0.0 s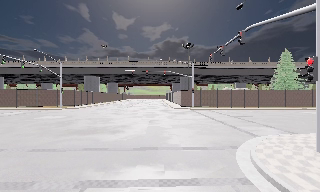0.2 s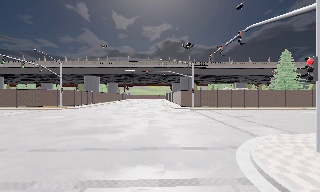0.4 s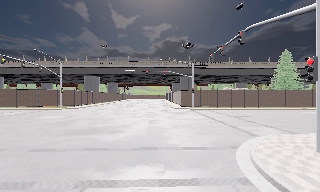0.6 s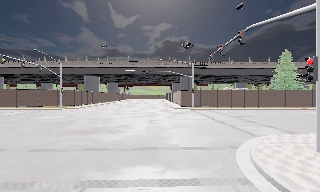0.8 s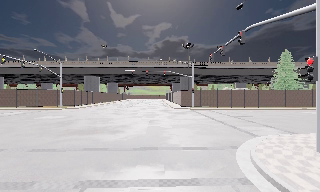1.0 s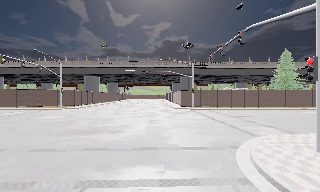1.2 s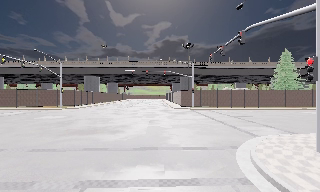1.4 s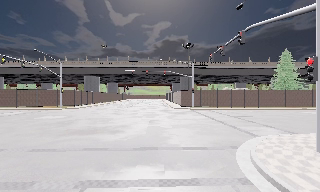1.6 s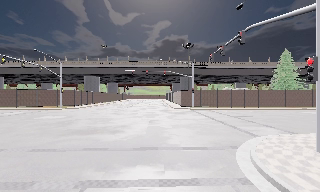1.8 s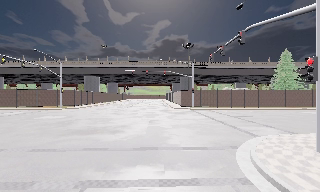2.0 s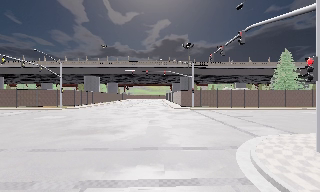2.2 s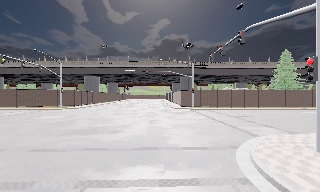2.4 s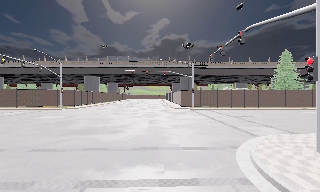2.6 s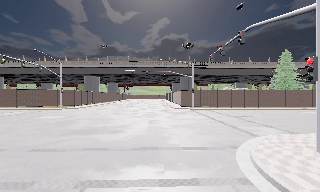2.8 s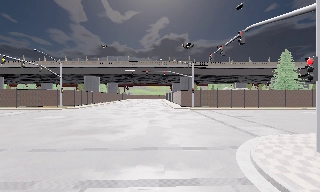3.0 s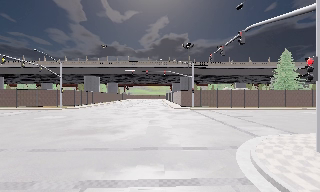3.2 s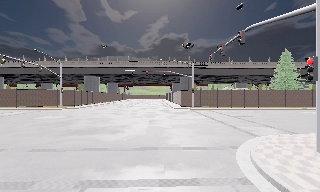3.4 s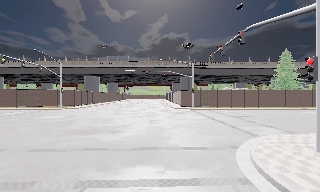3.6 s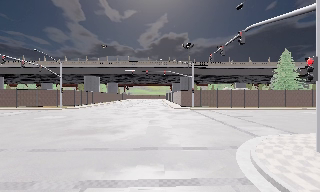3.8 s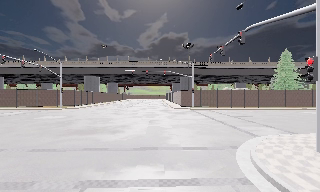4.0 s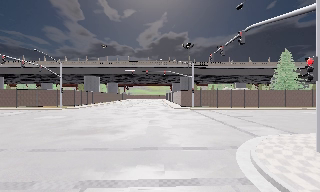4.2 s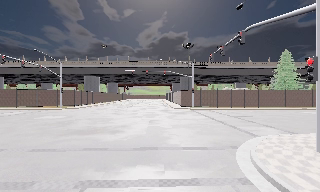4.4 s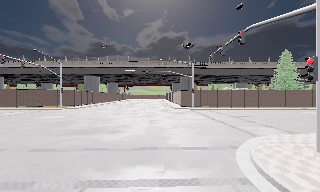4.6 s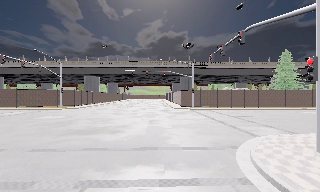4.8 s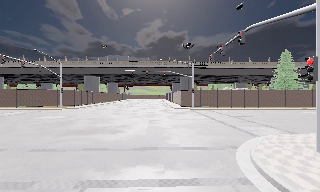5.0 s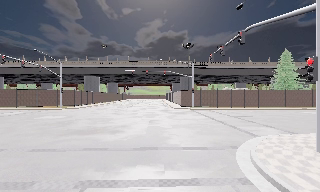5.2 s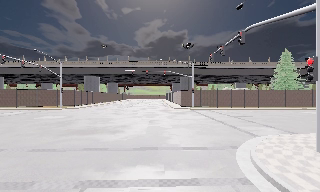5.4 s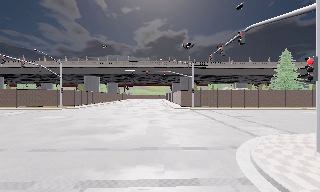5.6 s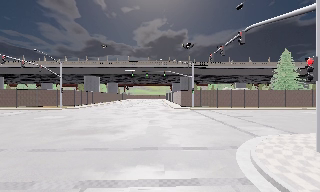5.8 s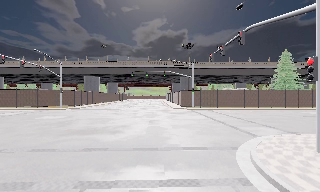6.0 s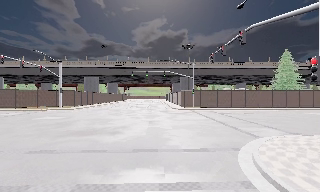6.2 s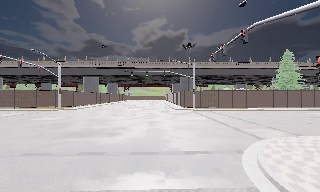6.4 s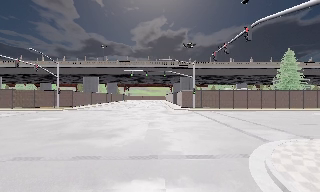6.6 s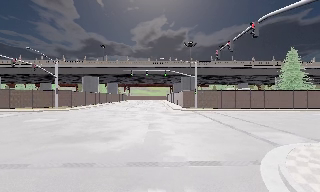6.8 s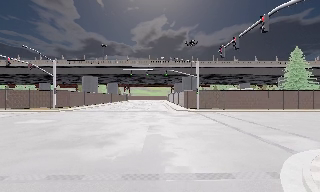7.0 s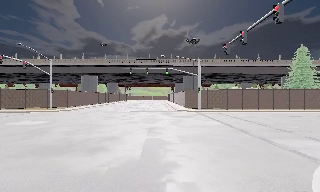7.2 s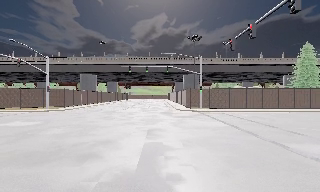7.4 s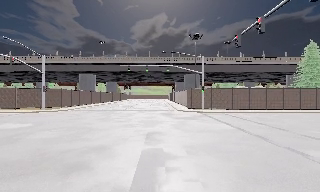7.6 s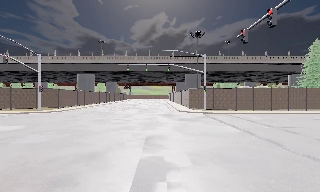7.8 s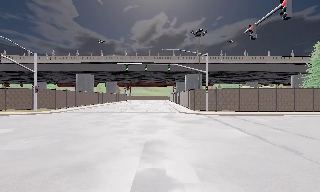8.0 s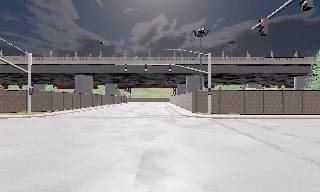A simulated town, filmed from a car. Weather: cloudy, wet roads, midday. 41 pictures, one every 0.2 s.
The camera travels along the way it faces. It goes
forward.
0.0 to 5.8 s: The camera keeps its place and its aim.
5.8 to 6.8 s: The camera travels forward, about 2 m, so what stands in front looms larger. It gains speed.
6.8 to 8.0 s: The camera travels forward, about 5 m, so what stands in front looms larger.
The film runs forward here.
